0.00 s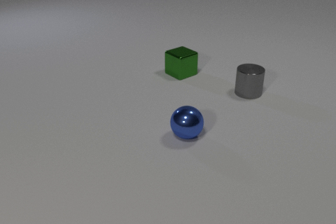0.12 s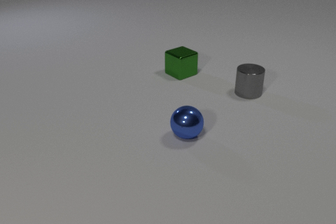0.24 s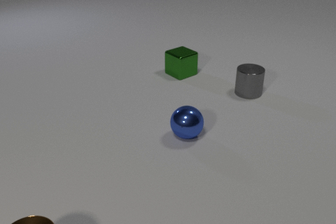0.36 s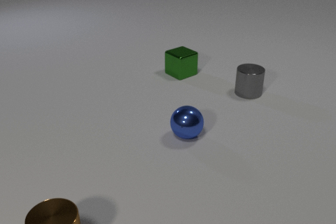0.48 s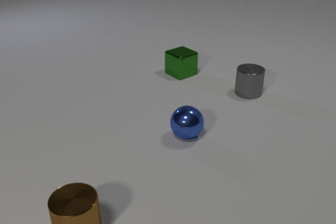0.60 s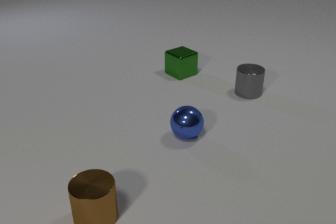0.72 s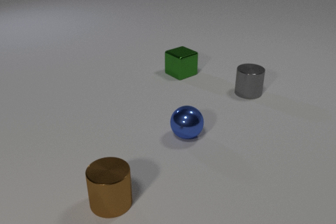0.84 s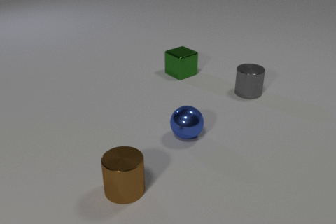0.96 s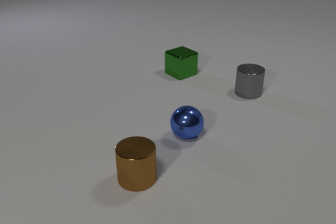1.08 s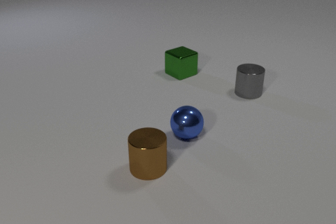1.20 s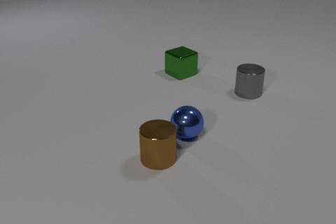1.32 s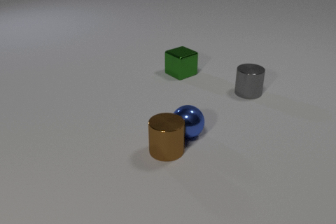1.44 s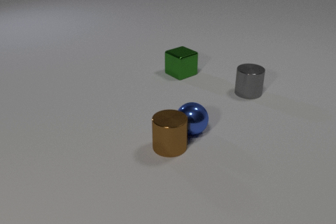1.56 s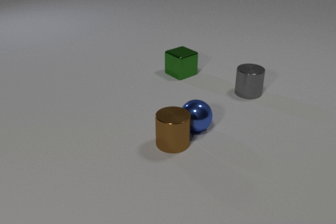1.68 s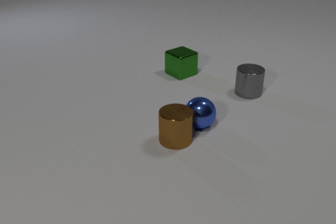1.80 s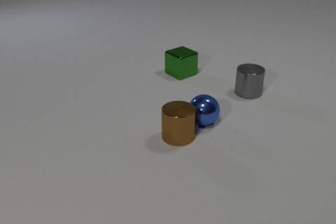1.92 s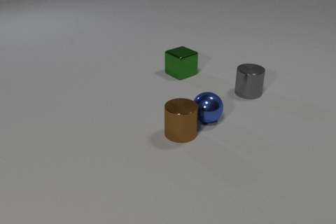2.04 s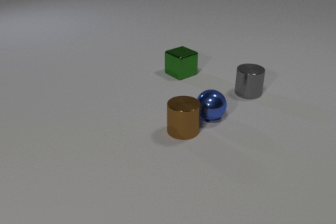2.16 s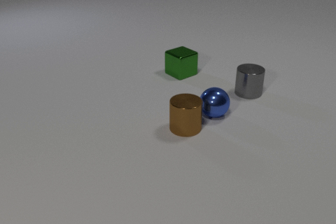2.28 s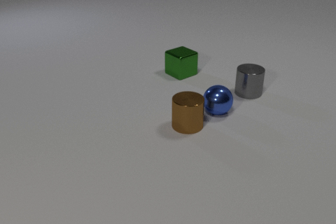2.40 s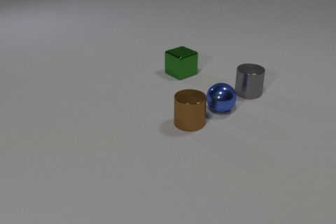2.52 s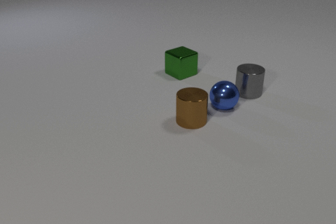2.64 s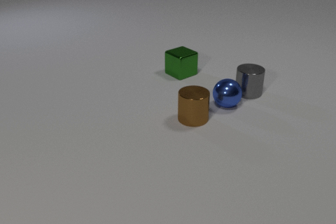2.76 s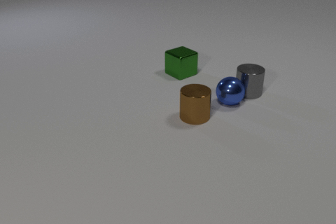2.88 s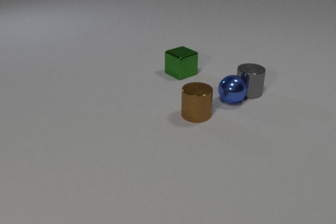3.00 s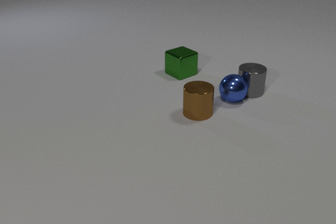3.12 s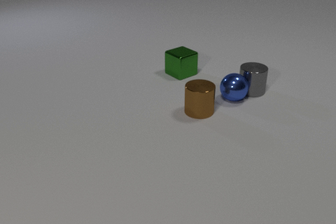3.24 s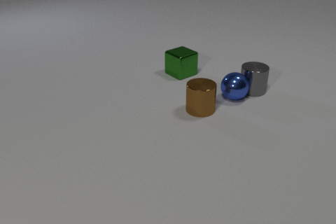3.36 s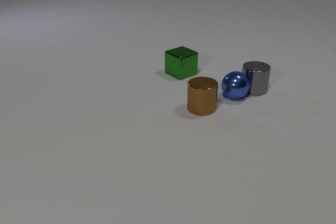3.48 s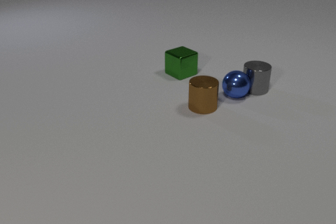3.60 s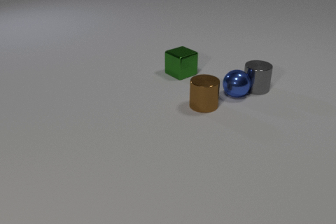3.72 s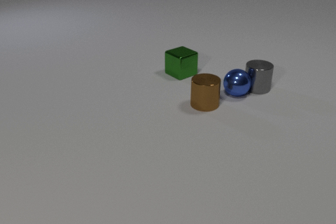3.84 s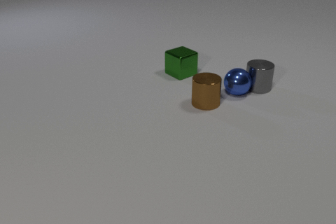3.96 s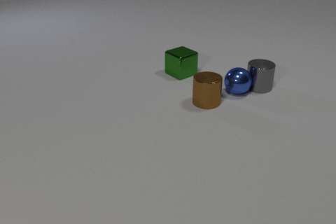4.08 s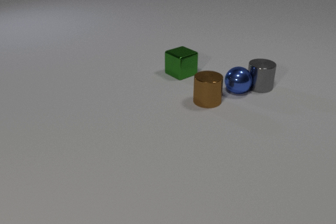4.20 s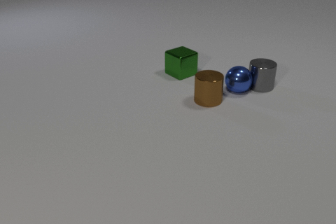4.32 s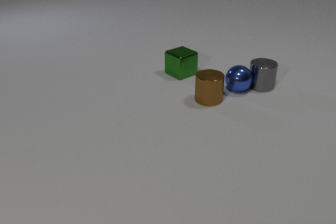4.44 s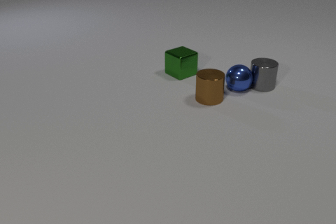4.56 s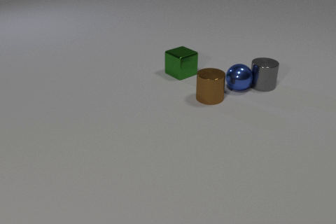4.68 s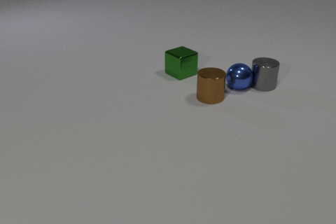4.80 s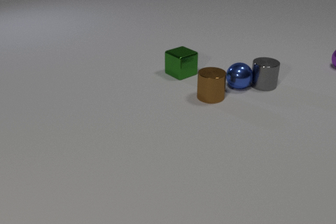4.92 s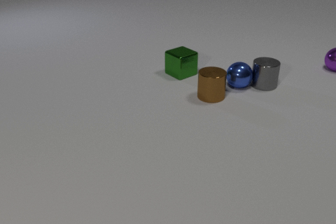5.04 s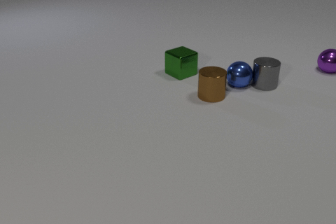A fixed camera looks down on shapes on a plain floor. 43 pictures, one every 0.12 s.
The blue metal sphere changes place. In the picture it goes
away from the camera.
The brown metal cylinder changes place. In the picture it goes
away from the camera.
0.00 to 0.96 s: The brown metal cylinder comes in at the bottom edge, slides away from the camera and to the right.
0.96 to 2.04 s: The brown metal cylinder slides away from the camera and to the right. The blue metal sphere rolls away from the camera and to the right. The brown metal cylinder and the blue metal sphere collide.
2.04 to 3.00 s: The brown metal cylinder slides away from the camera and to the right. The blue metal sphere rolls away from the camera and to the right. The blue metal sphere and the gray metal cylinder collide.
3.00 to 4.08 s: The brown metal cylinder slides away from the camera. The blue metal sphere rolls away from the camera. The gray metal cylinder slides away from the camera and to the right.
4.08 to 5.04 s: The brown metal cylinder slides away from the camera. The blue metal sphere rolls away from the camera. The purple metal sphere comes in at the right edge, rolls toward the camera and to the left. The gray metal cylinder slides away from the camera.
What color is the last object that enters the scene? purple.
How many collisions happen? 2.
What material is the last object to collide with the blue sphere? metal.
